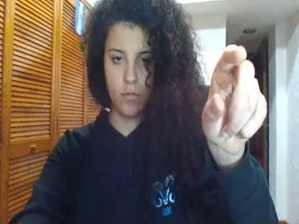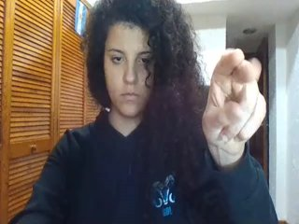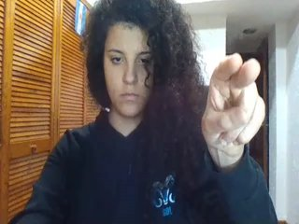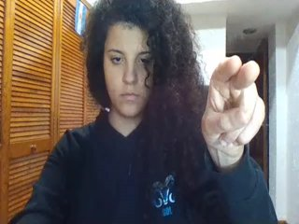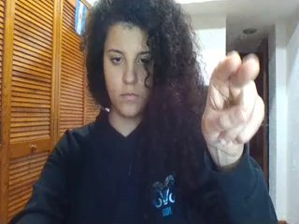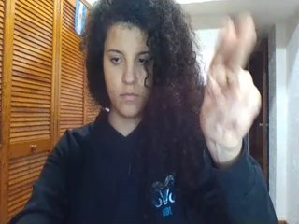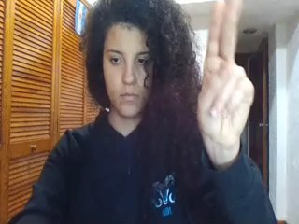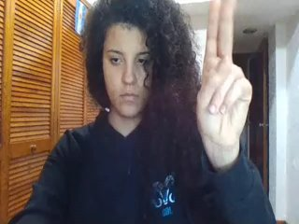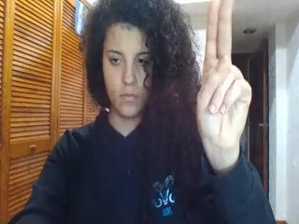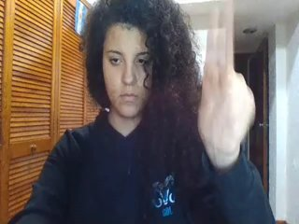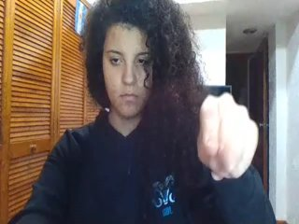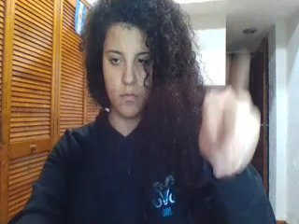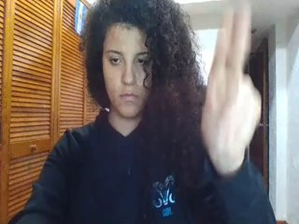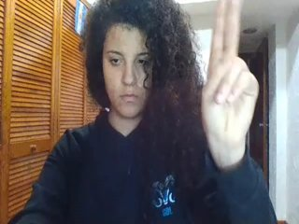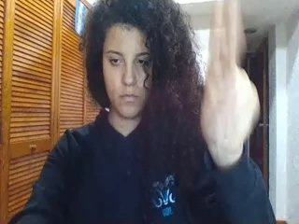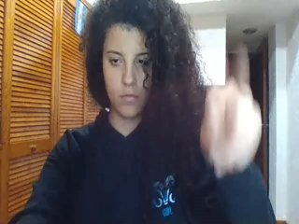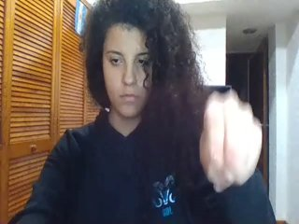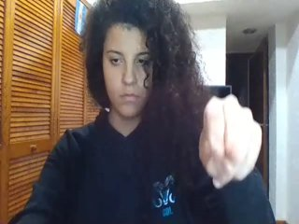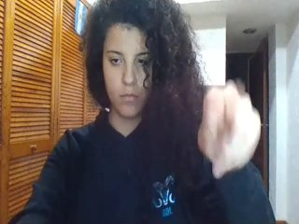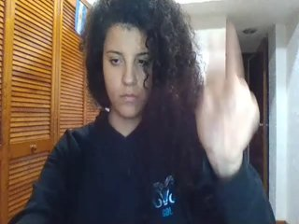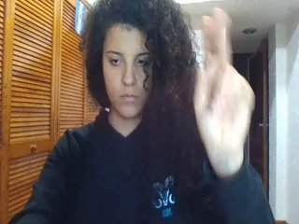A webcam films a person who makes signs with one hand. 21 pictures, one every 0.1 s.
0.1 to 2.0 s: Double click with two fingers.
